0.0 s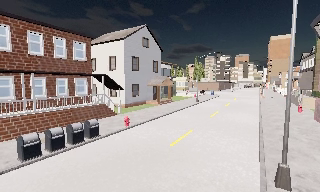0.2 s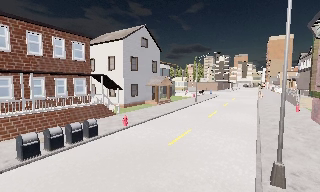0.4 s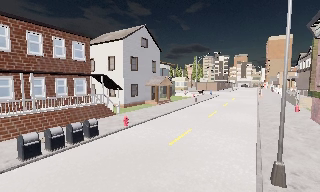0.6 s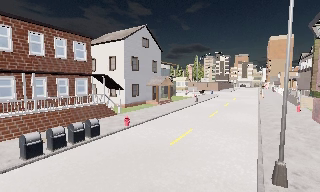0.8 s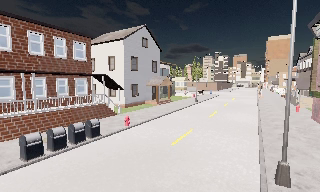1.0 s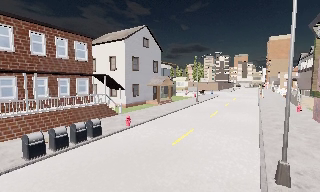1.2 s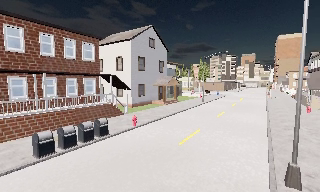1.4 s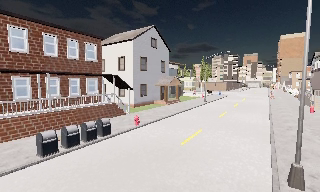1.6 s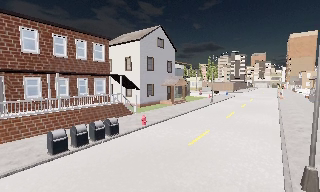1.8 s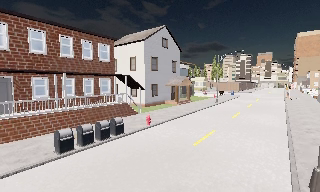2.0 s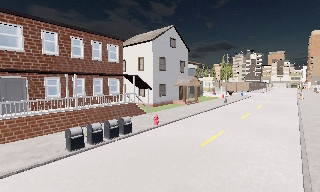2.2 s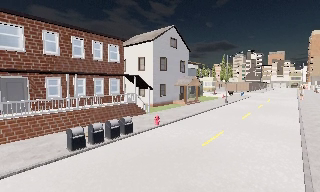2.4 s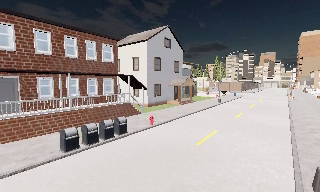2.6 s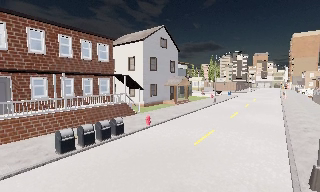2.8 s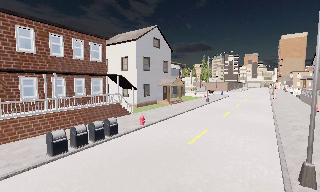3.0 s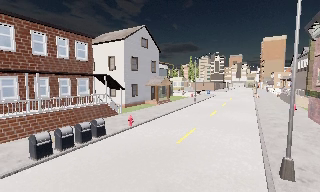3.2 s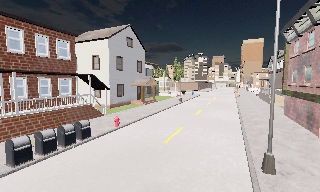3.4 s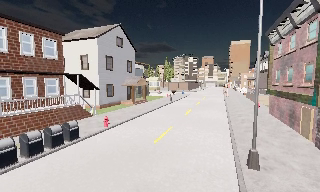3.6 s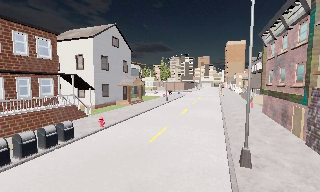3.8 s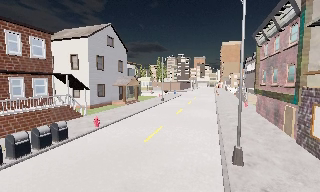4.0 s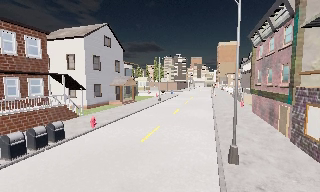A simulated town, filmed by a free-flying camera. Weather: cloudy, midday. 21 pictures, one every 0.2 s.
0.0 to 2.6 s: The camera travels to its left, about 0.5 m, so close, fixed things drift to the right.
2.6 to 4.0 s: The camera pans to its right, which is clockwise from overhead, by about 20 degrees.
The film runs backward here.
